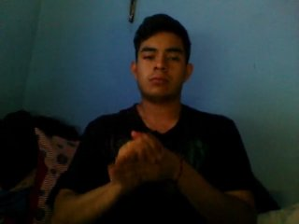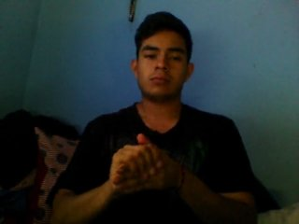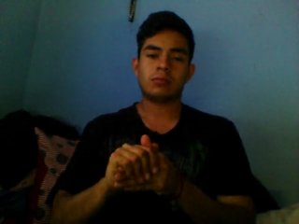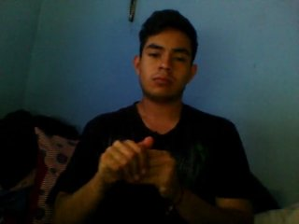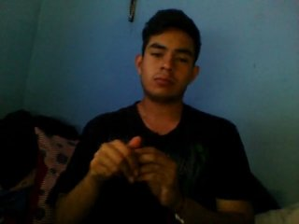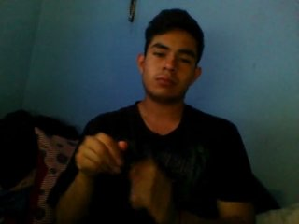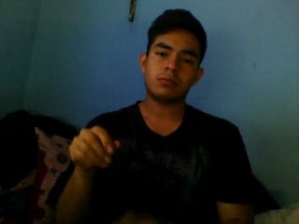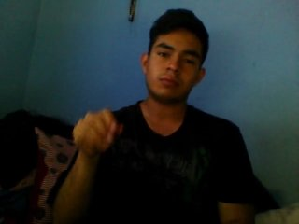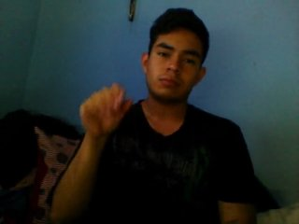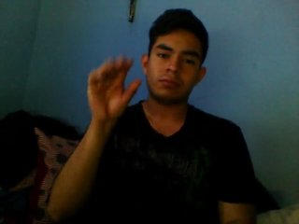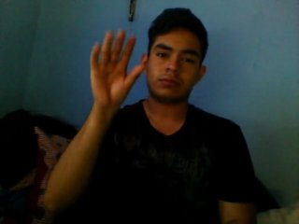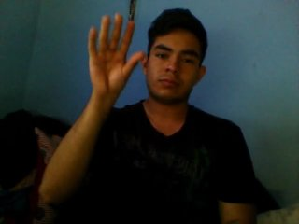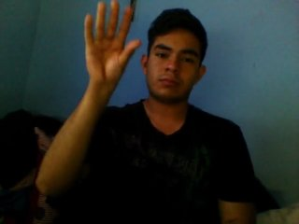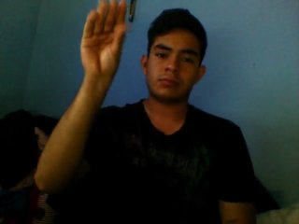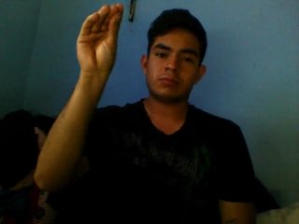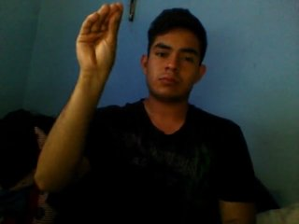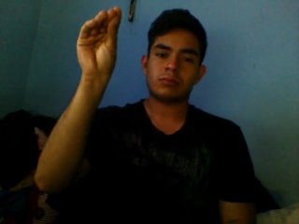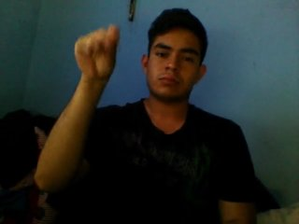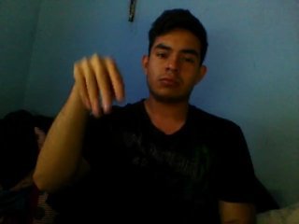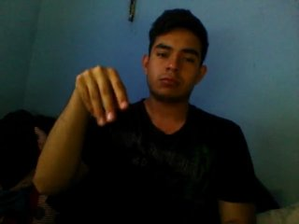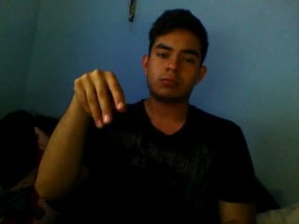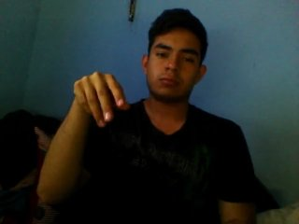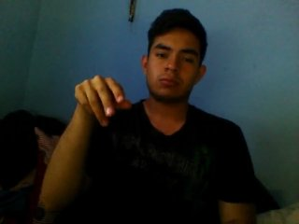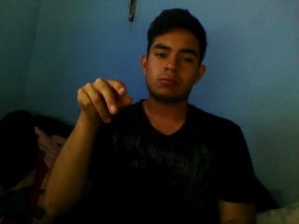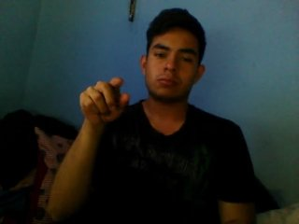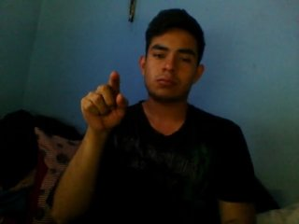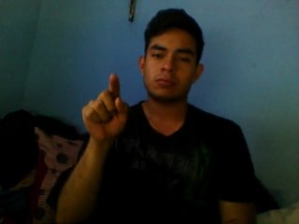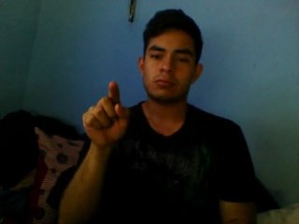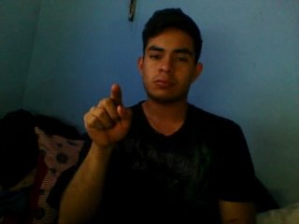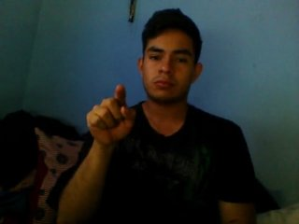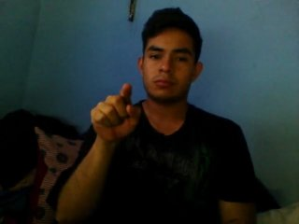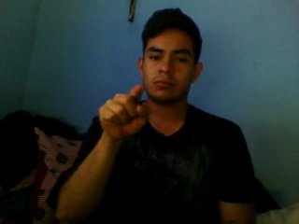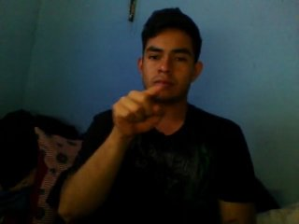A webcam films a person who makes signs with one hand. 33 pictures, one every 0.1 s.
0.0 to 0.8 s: Non-gesture.
0.9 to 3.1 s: On the screen the hand sweeps downward. The name of the sign: Throw down.
